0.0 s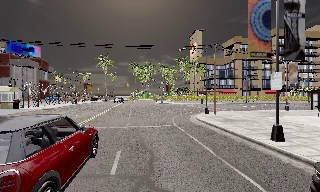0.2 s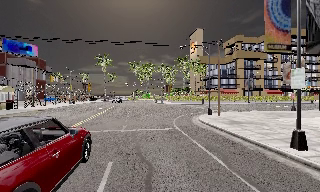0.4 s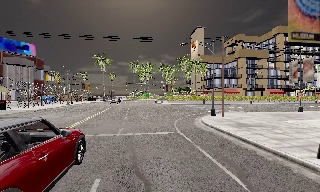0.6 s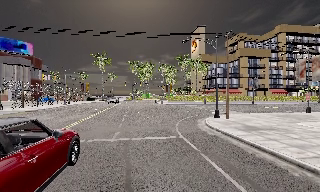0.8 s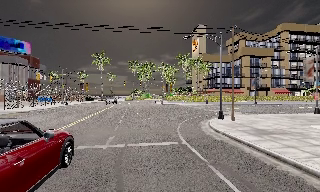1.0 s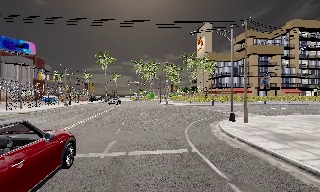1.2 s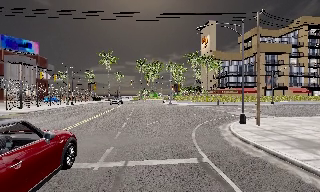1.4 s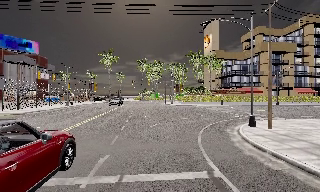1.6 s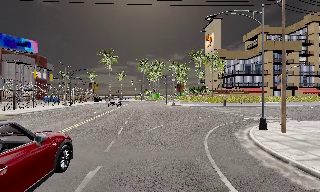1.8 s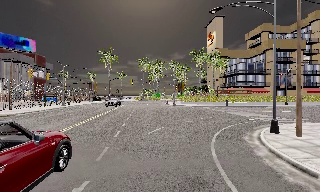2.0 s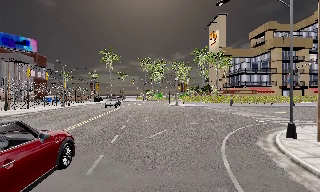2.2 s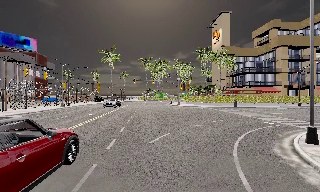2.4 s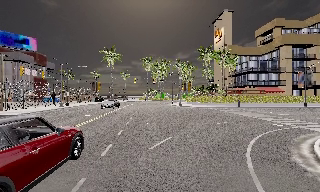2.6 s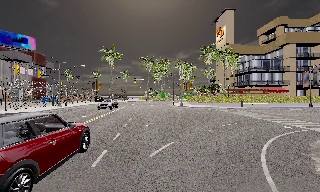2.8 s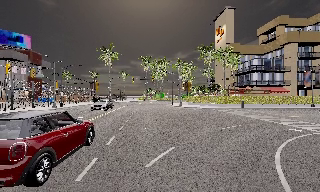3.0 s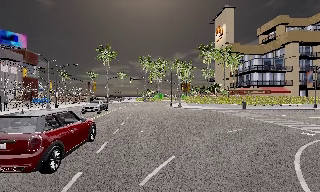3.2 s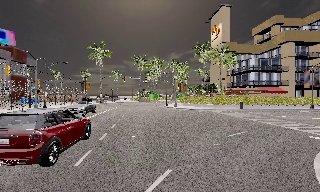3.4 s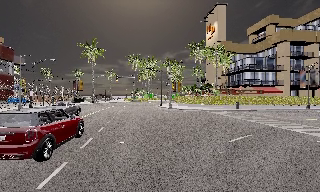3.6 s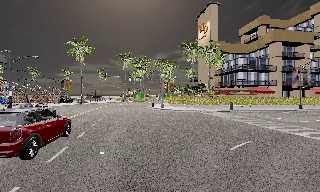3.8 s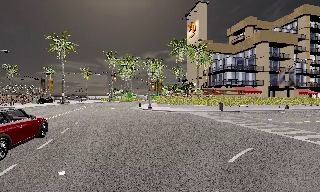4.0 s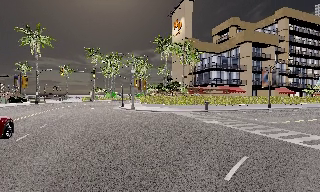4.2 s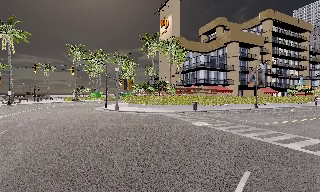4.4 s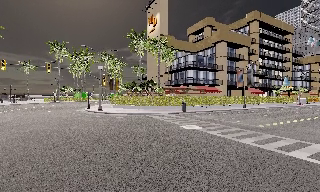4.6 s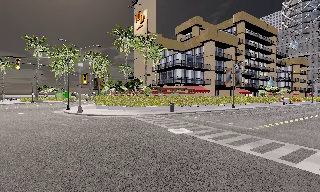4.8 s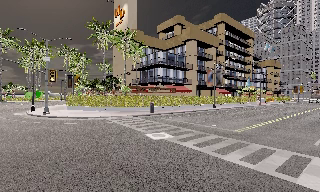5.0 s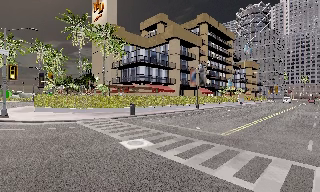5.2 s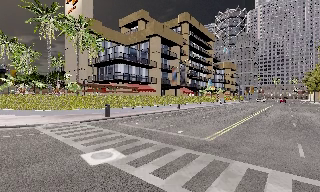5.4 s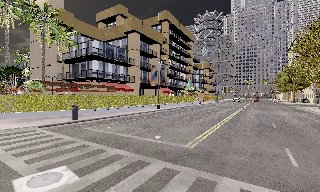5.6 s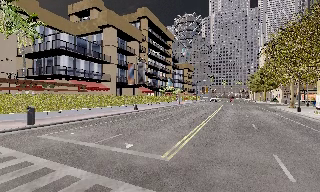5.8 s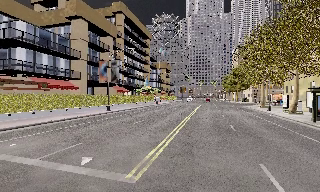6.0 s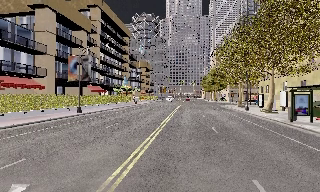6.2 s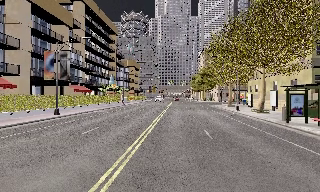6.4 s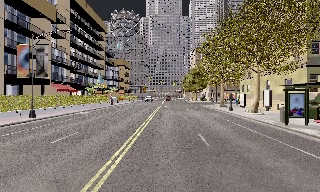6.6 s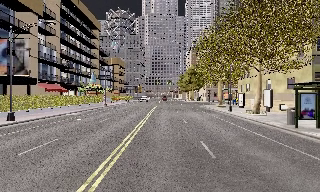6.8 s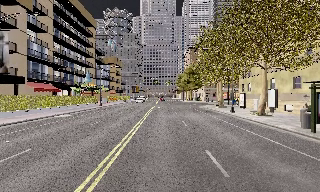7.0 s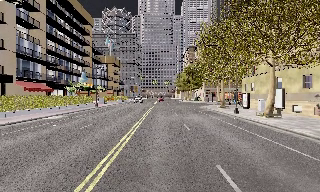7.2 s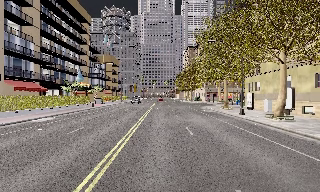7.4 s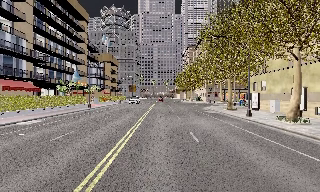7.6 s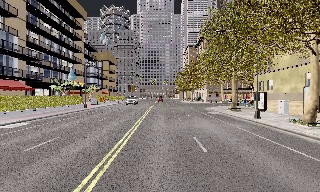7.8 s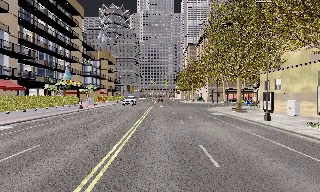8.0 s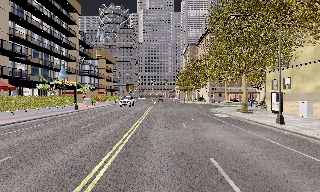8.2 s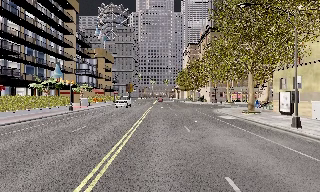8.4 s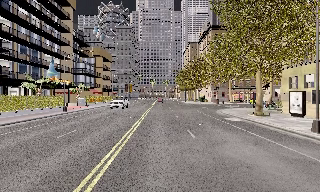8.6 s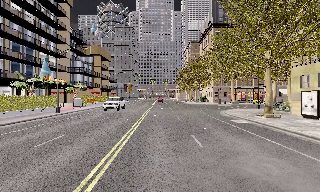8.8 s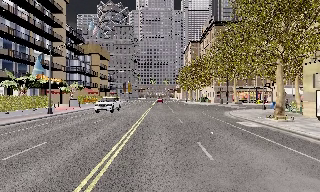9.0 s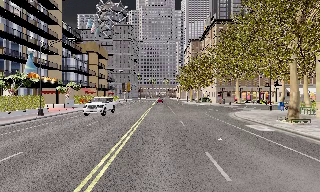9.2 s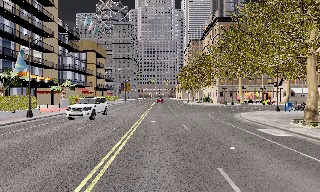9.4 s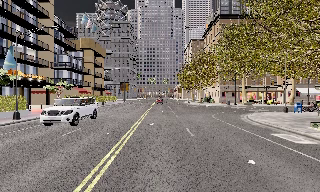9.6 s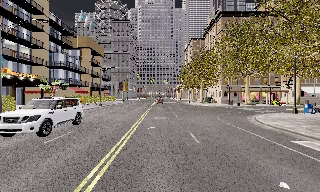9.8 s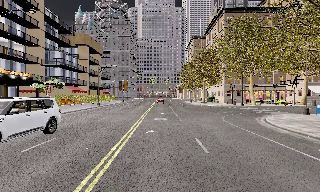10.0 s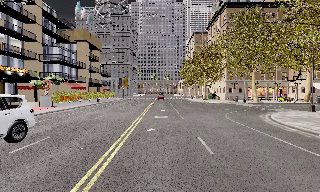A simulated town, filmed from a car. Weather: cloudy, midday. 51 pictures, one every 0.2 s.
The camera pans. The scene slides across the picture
to the left.
The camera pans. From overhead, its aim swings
clockwise.
0.0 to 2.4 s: The camera travels forward, about 11 m, so what stands in front looms larger.
2.4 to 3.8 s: The camera swings to its right by about 10 degrees, and the scene slides to the left. It travels forward, about 7 m, so what stands in front looms larger. It gains speed.
3.8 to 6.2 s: The camera swings to its right by about 70 degrees, and the scene slides to the left. It travels forward, about 16 m.
6.2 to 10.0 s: The camera travels forward, about 25 m, so what stands in front looms larger.
The film runs forward here.
